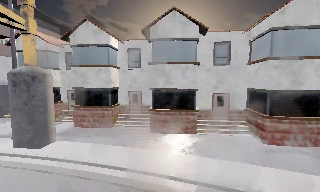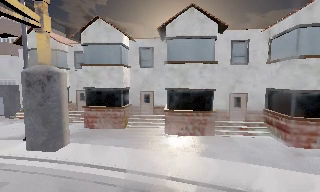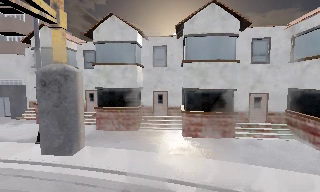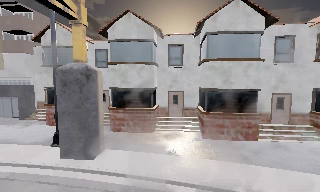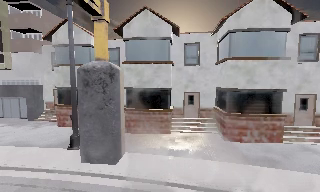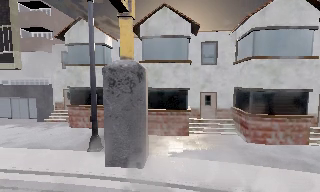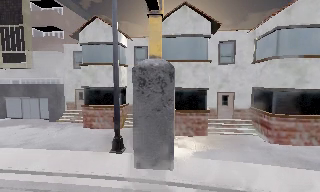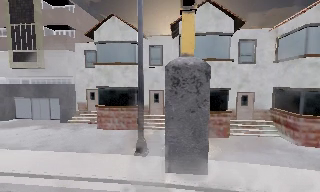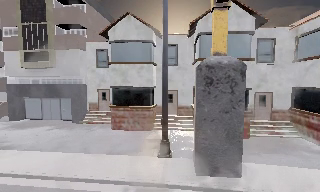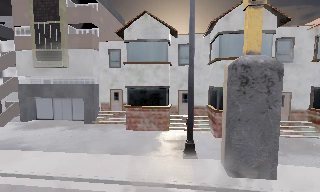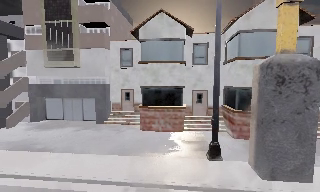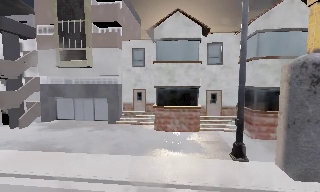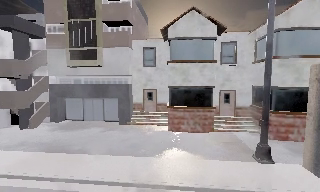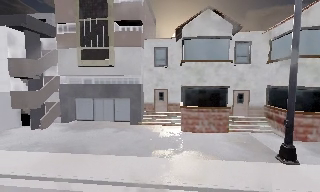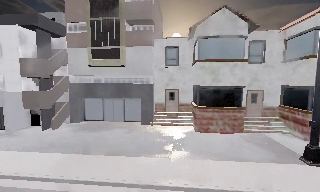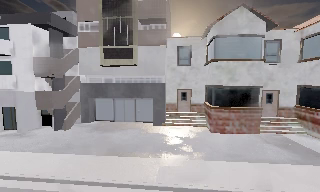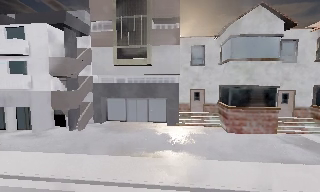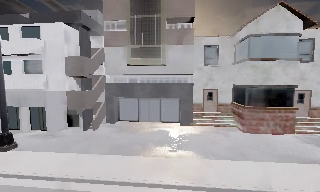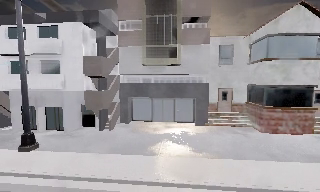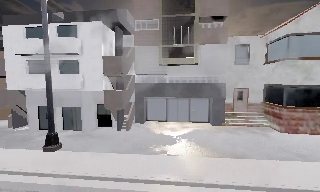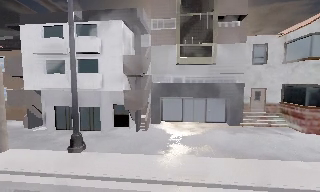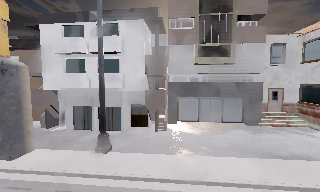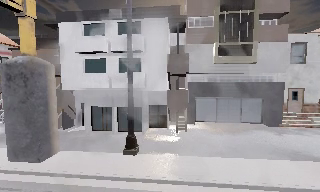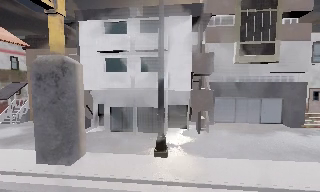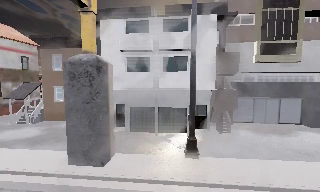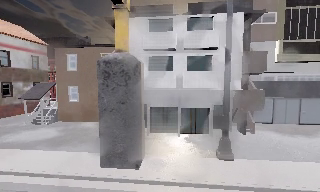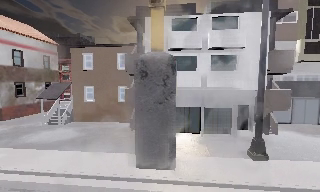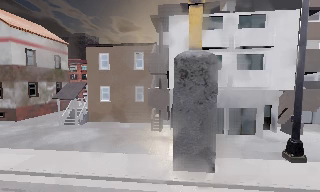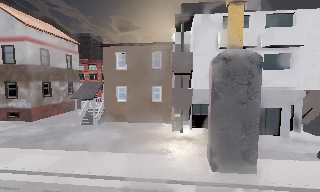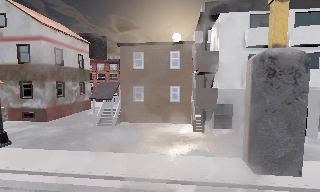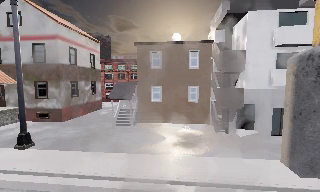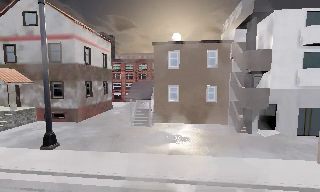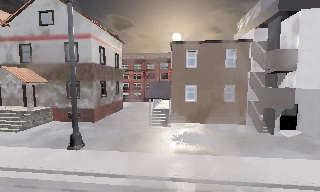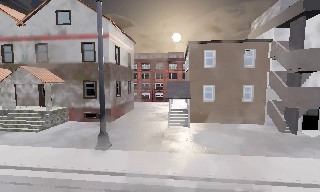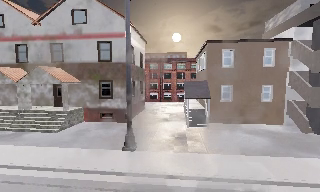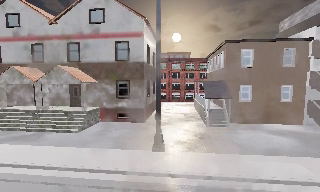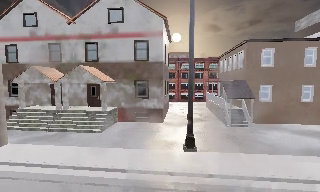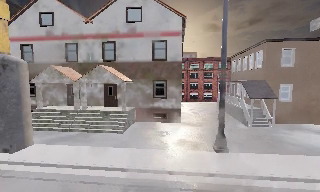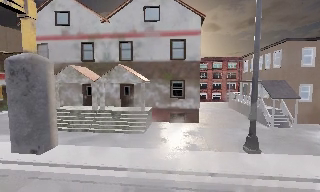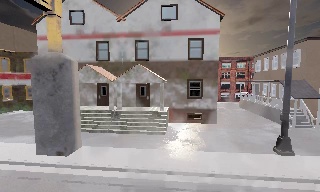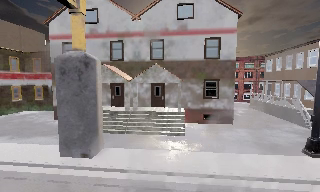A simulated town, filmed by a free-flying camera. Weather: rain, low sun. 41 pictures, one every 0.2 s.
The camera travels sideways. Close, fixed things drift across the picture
to the right.
0.0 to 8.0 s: The camera travels to its left, about 60 m, so close, fixed things drift to the right.
The film runs forward here.
